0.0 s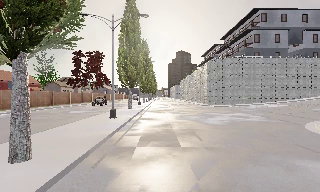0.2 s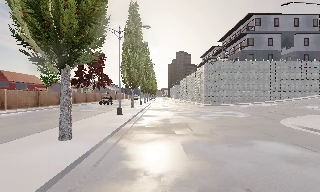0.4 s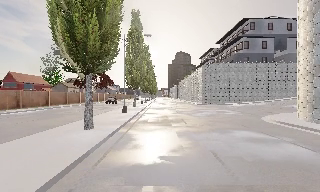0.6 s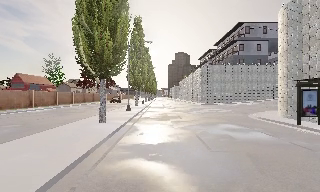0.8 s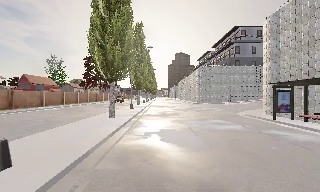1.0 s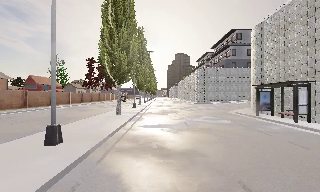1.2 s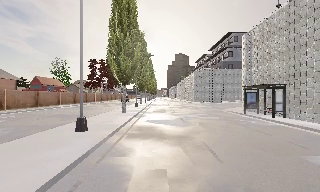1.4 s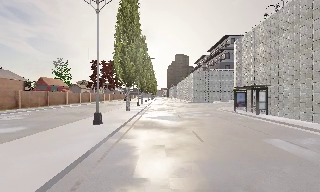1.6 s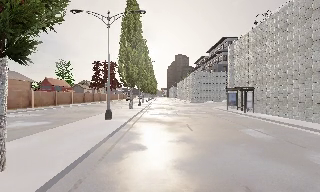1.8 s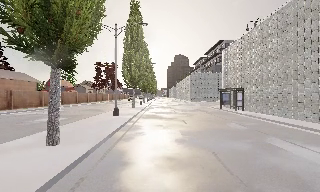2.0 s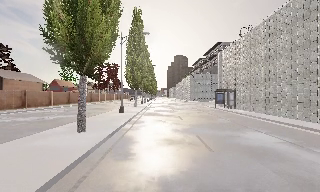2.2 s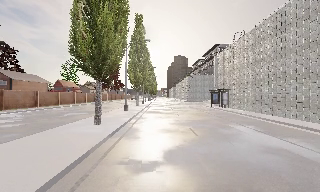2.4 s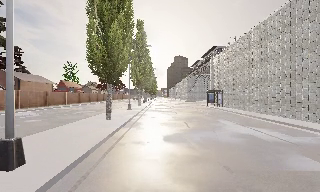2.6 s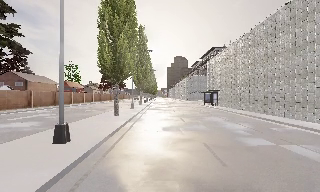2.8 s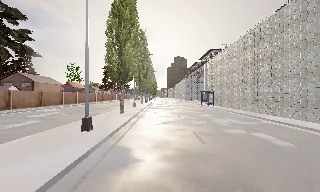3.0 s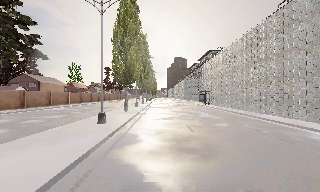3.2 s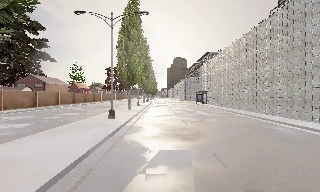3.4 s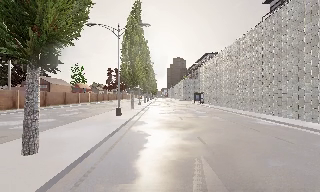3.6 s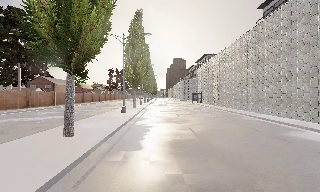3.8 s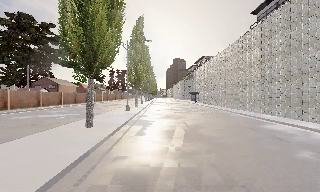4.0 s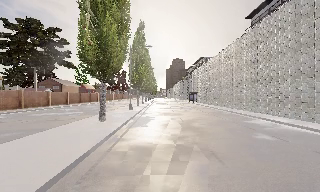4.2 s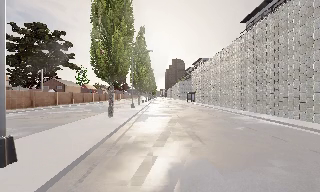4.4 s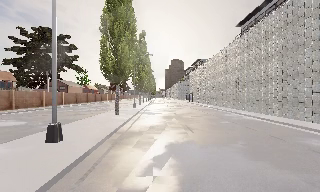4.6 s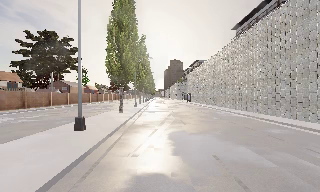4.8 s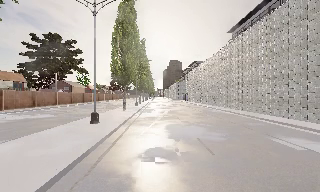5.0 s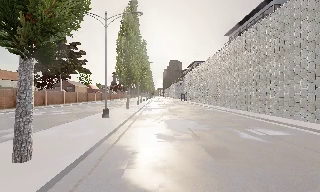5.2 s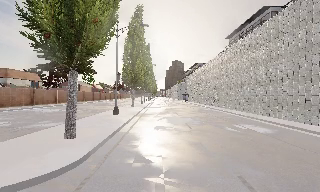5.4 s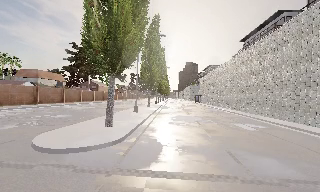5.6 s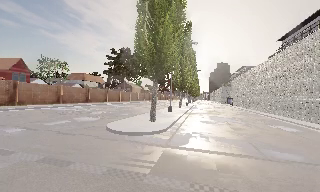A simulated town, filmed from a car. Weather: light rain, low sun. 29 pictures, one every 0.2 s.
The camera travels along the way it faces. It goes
backward.
0.0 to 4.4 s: The camera travels backward, about 45 m, so what stands in front gets smaller.
4.4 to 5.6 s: The camera swings to its left by about 15 degrees, and the scene slides to the right. It travels backward, about 12 m, so what stands in front gets smaller.
The film runs backward here.
